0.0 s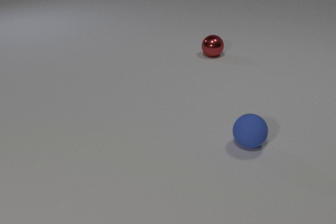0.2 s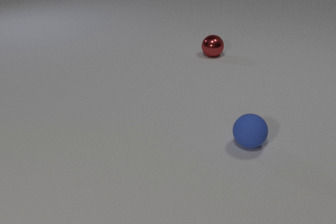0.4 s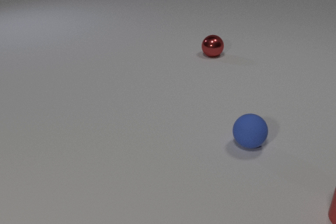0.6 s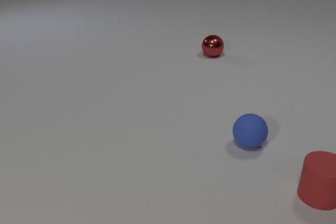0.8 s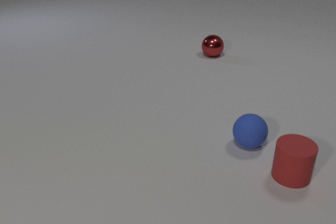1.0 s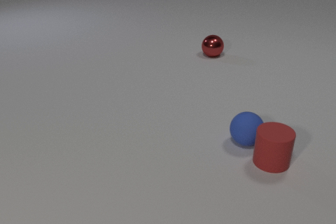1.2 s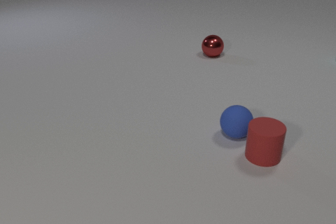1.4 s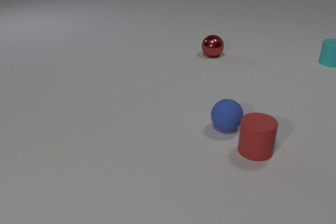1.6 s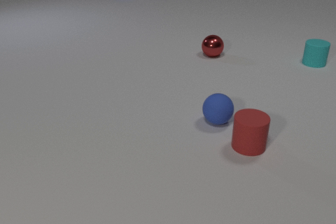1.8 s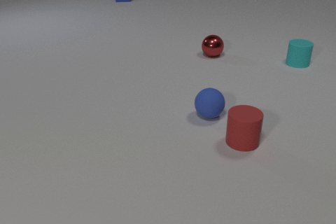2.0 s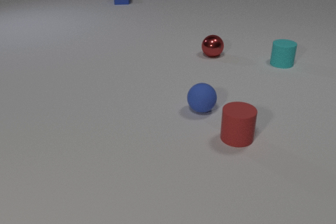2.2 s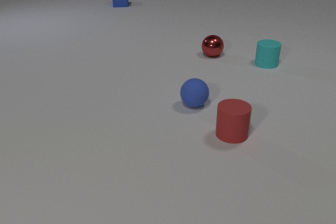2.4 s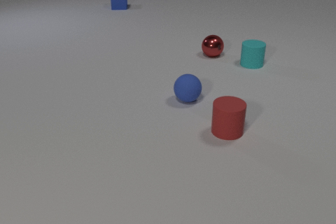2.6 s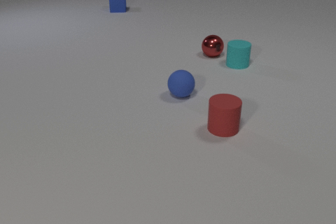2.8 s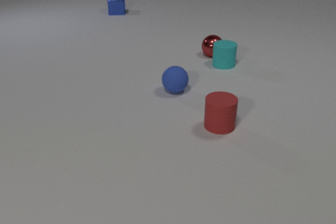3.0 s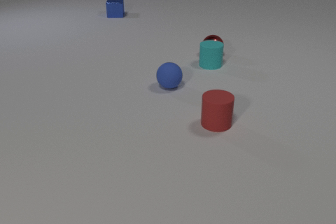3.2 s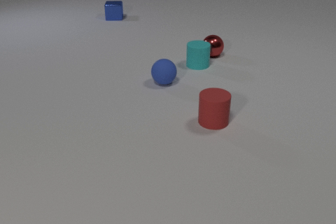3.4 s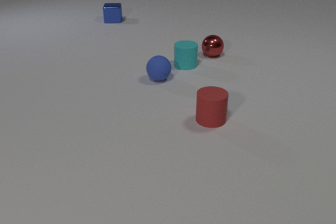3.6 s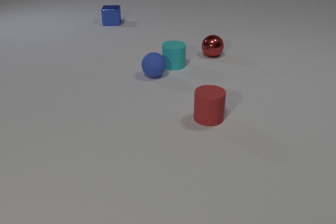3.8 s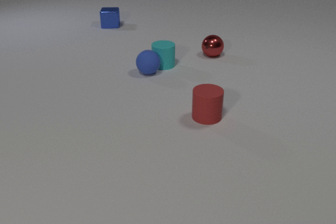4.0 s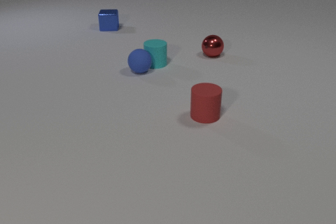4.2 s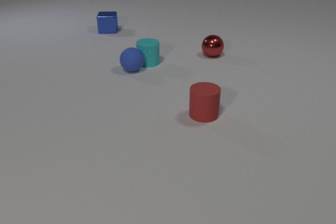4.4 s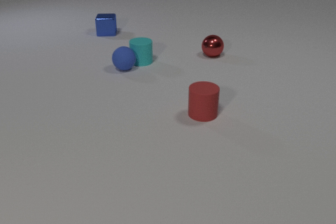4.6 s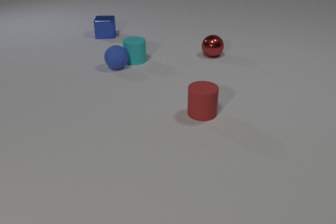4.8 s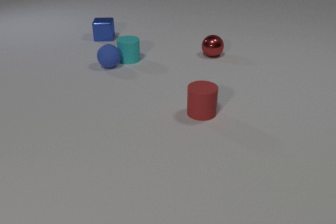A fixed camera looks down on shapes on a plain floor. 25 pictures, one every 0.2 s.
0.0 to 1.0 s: The red rubber cylinder comes in at the right edge, slides to the left and away from the camera. The red rubber cylinder and the blue rubber sphere collide.
1.0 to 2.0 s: The red rubber cylinder slides to the left and away from the camera. The blue rubber sphere rolls away from the camera and to the left. The cyan rubber cylinder comes in at the right edge, slides to the left and toward the camera. The blue metal cube comes in at the top edge, slides toward the camera.
2.0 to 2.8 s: The red rubber cylinder slides away from the camera and to the left. The blue rubber sphere rolls away from the camera and to the left. The cyan rubber cylinder slides to the left. The blue metal cube slides toward the camera.
2.8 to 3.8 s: The red rubber cylinder slides away from the camera and to the left. The blue rubber sphere rolls away from the camera and to the left. The cyan rubber cylinder slides to the left. The blue metal cube slides toward the camera. The blue rubber sphere and the cyan rubber cylinder collide.
3.8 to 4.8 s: The red rubber cylinder slides away from the camera. The blue rubber sphere rolls to the left and away from the camera. The cyan rubber cylinder slides to the left and away from the camera. The blue metal cube slides toward the camera.
How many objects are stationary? 1.
Are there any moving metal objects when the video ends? yes.
What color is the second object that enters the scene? cyan.
